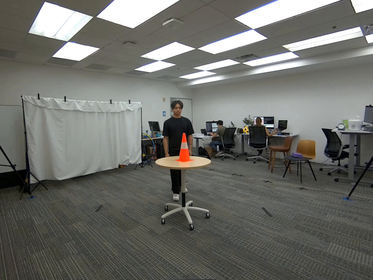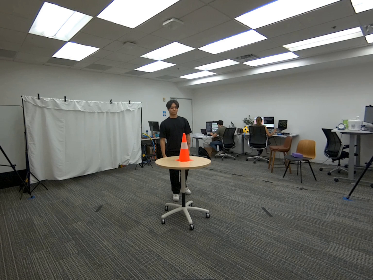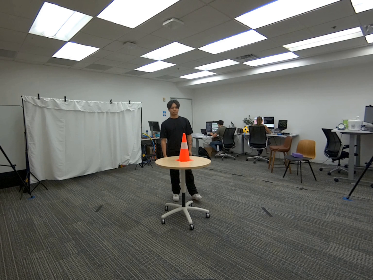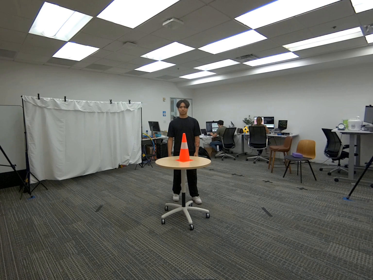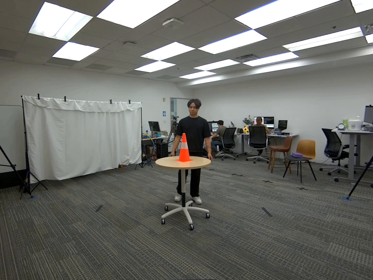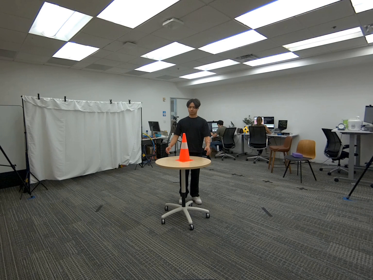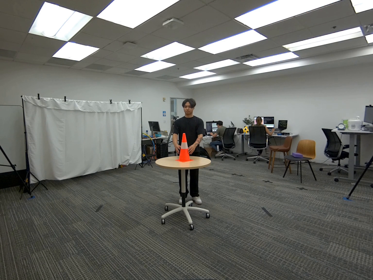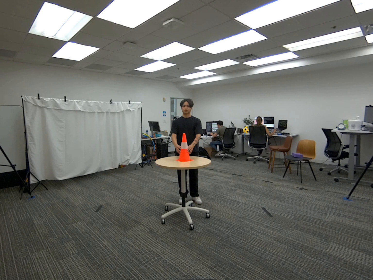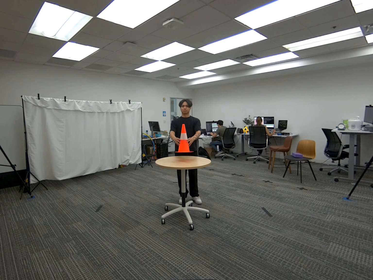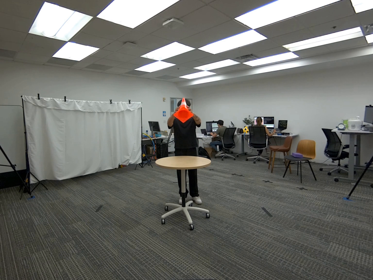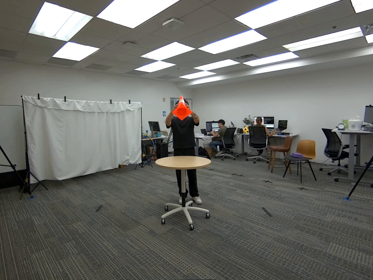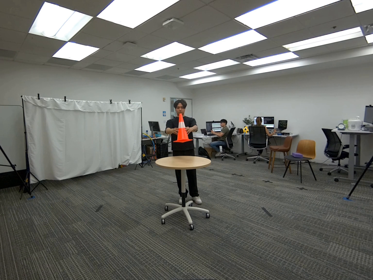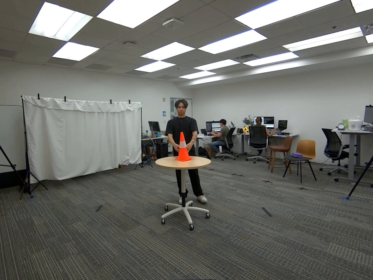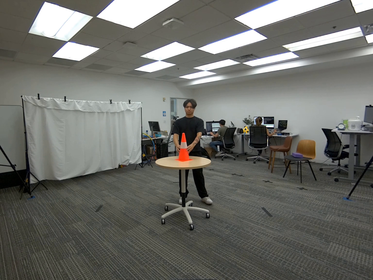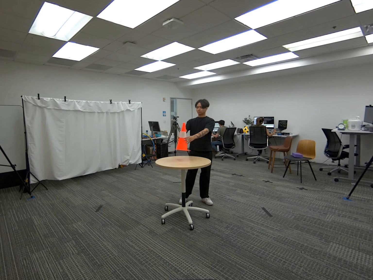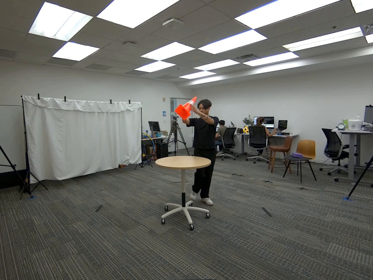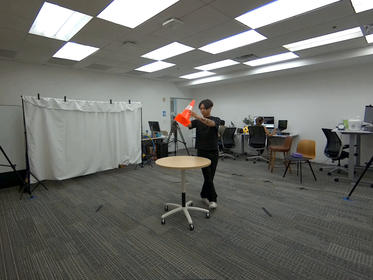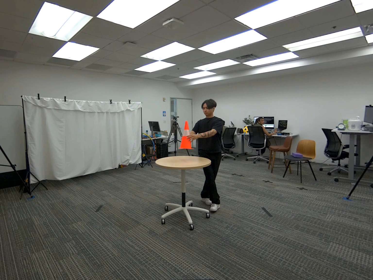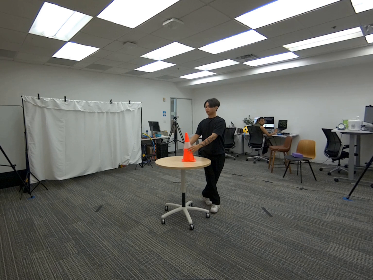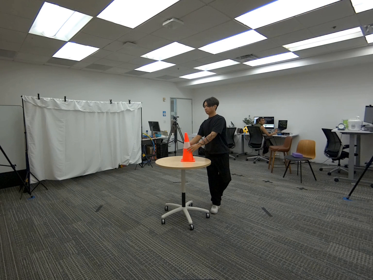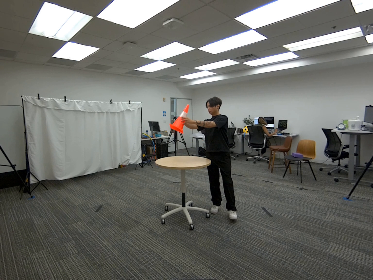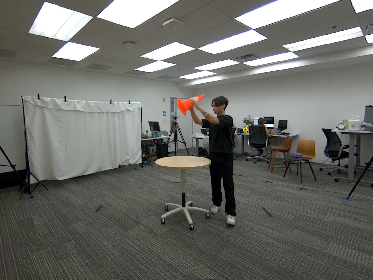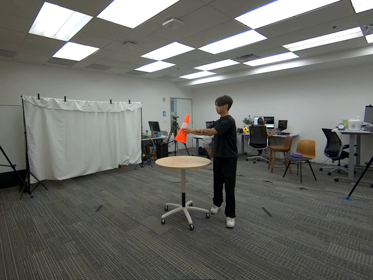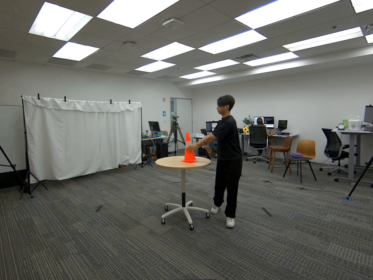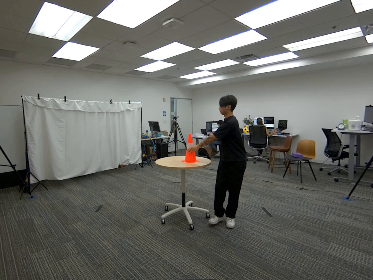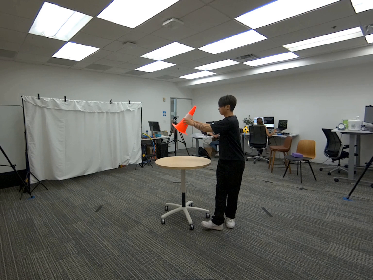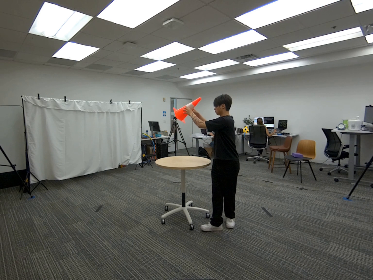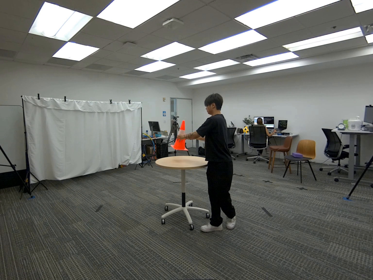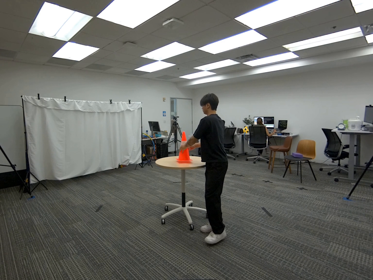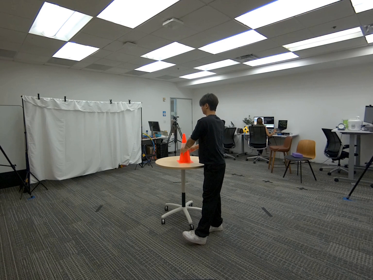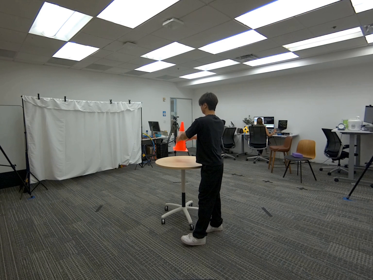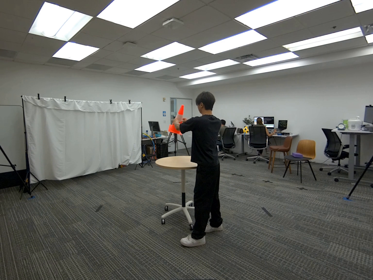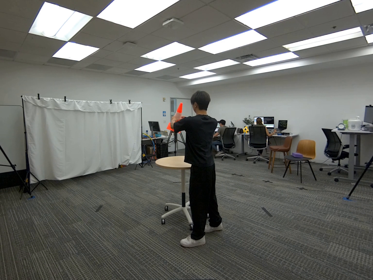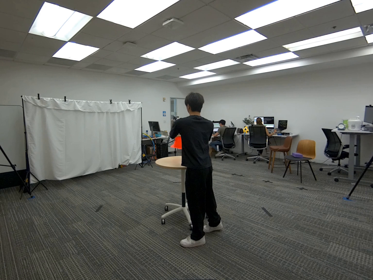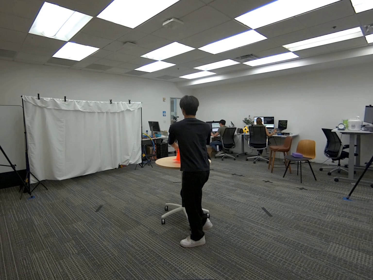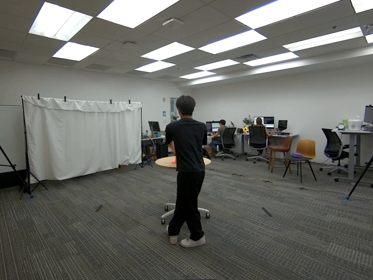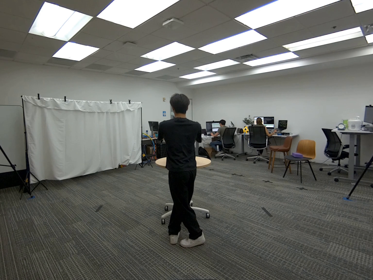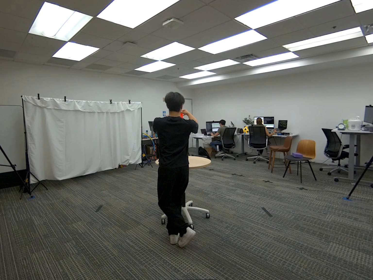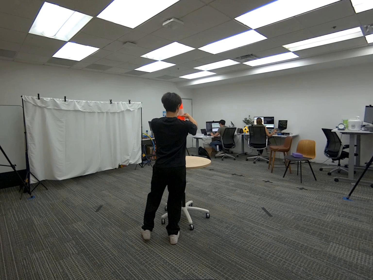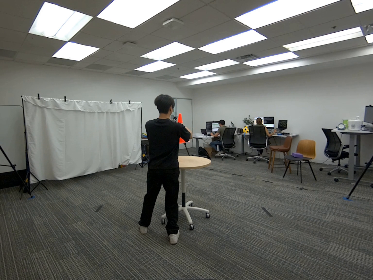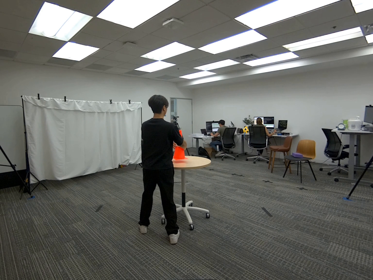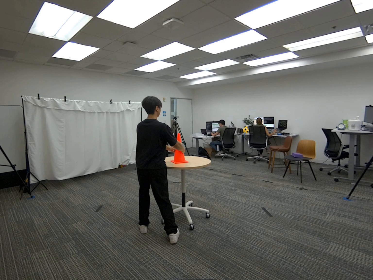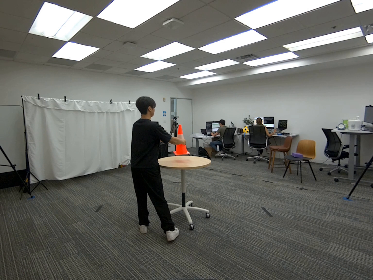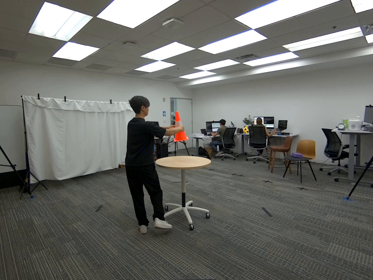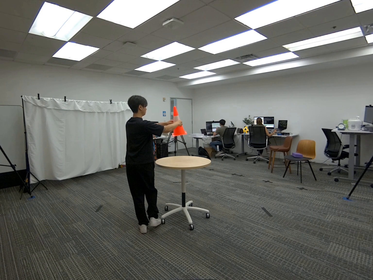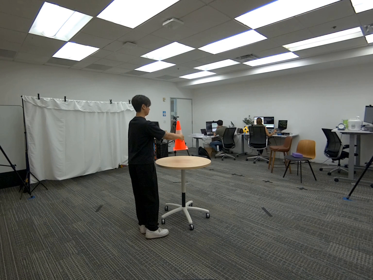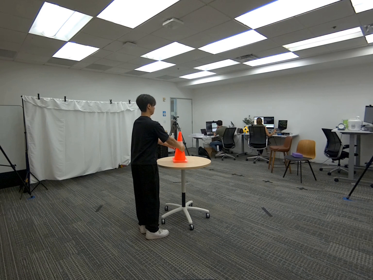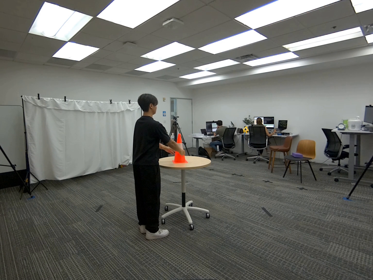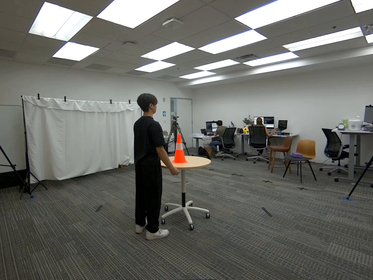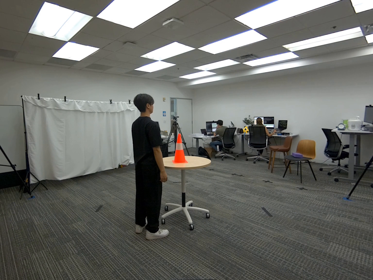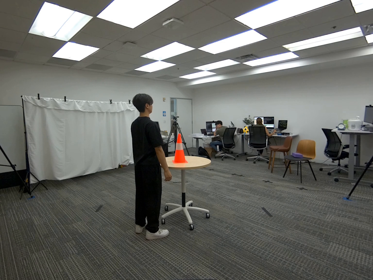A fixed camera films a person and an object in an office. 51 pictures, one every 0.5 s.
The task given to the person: Walk to the traffic cone on the round table, pick and place the cone on the table until finish.
